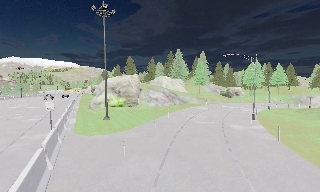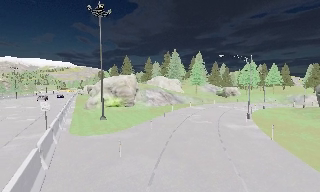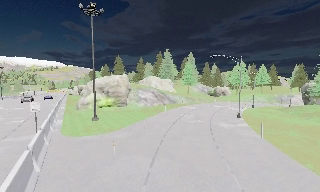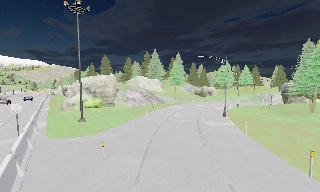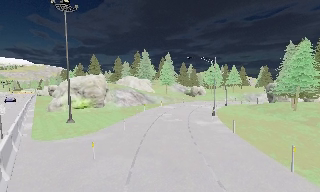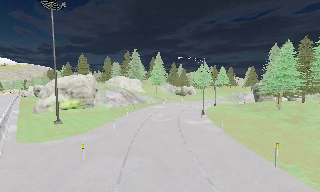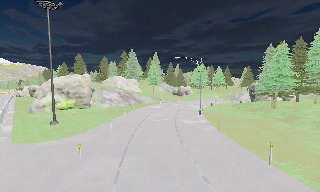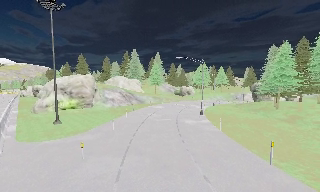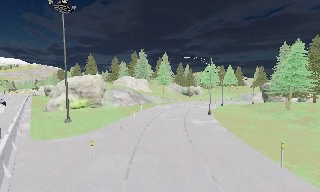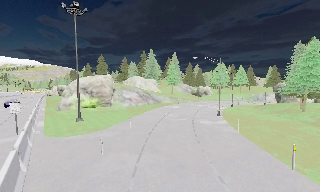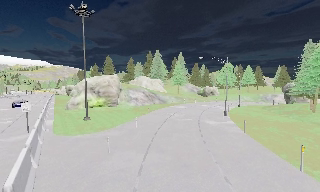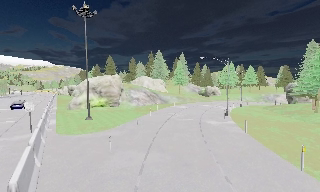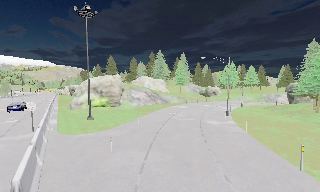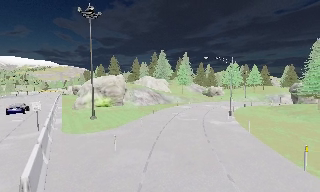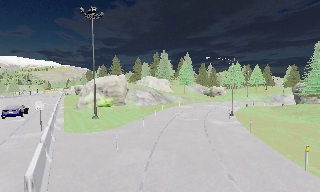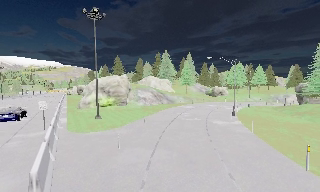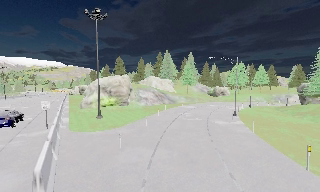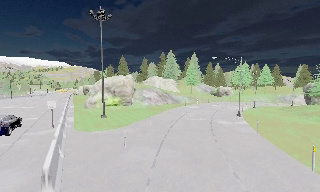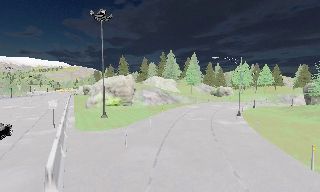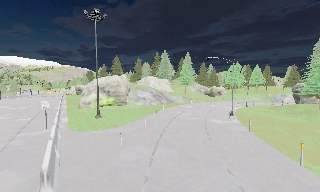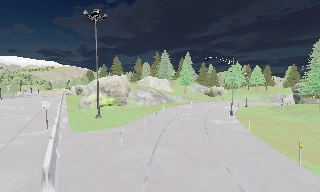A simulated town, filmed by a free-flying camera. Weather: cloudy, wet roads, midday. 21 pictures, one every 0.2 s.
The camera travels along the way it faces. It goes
backward.
0.0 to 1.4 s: The camera swings to its right by about 15 degrees, and the scene slides to the left. It travels backward, about 0.5 m, so what stands in front gets smaller.
1.4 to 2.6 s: The camera shifts only a little, or ends up much as it began.
2.6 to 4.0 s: The camera travels backward, about 0.5 m, so what stands in front gets smaller.
The film runs backward here.
